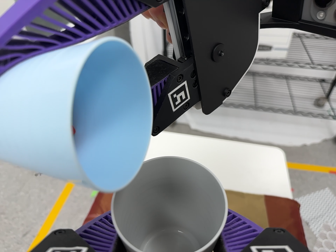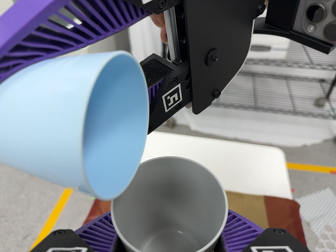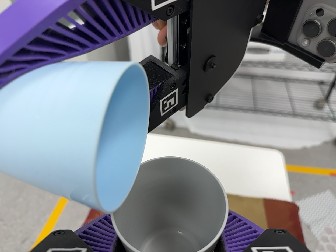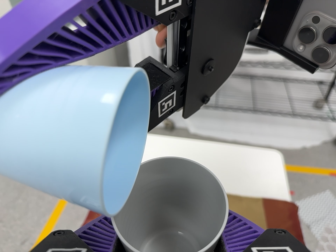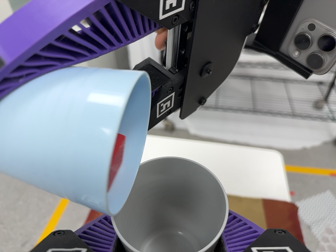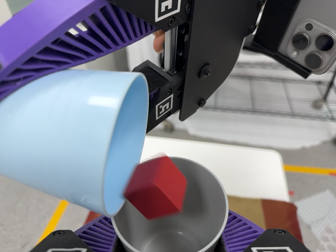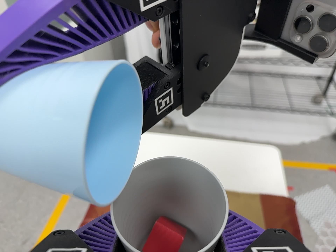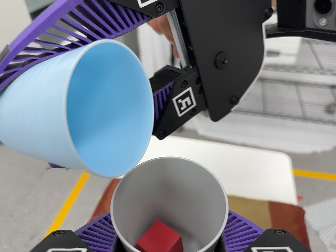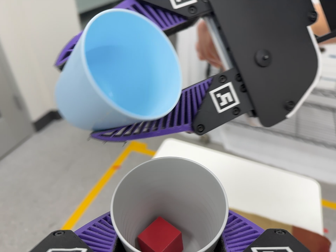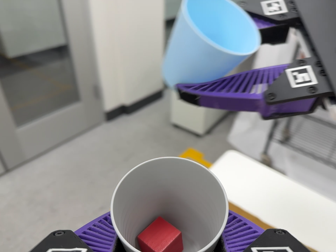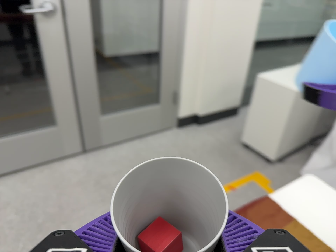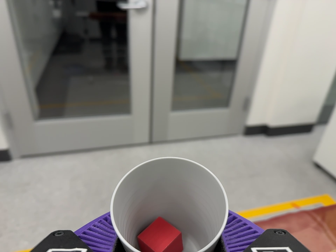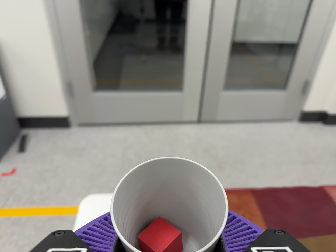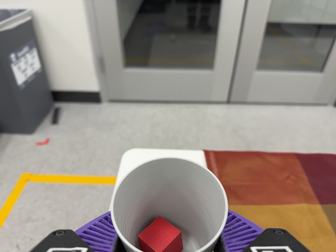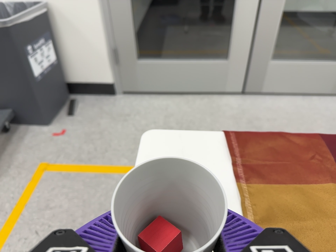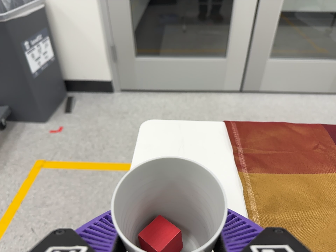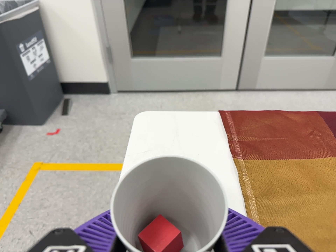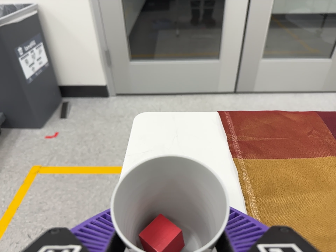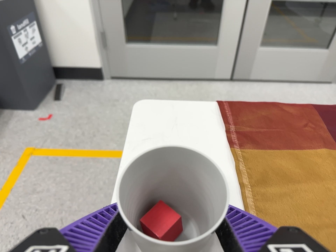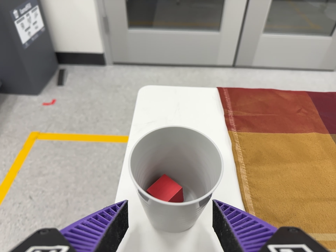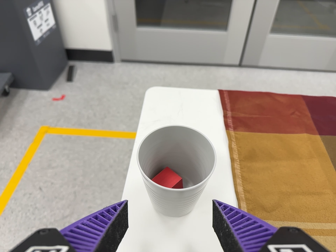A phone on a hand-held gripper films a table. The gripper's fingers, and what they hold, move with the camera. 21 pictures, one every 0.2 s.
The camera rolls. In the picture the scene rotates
clockwise.
The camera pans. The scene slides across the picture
to the right.
0.0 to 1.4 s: The camera shifts only a little, or ends up much as it began.
1.4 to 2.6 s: The scene slides to the right, as the camera pans about 65 degrees to its left. It travels toward the bottom of its view and to its left, about 30 cm, so close, fixed things drift upward. It rolls about its line of sight by about 45 degrees, and the scene rotates clockwise.
2.6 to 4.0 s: The camera travels toward the bottom of its view and backward, about 8 cm, so close, fixed things drift upward.
The film runs forward here.
